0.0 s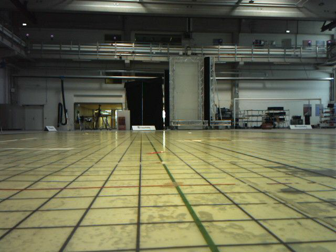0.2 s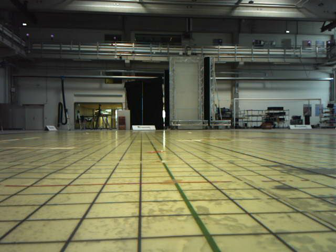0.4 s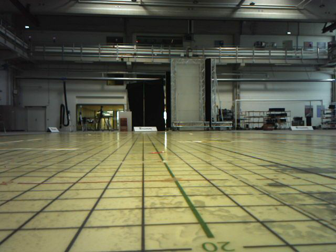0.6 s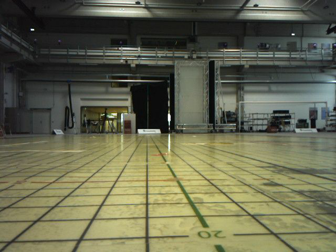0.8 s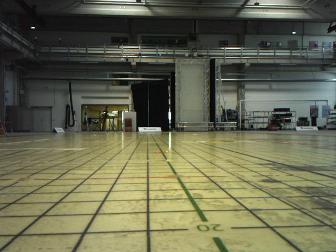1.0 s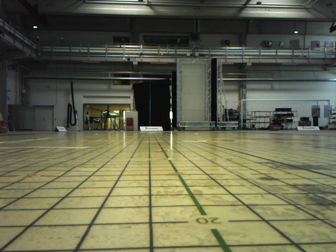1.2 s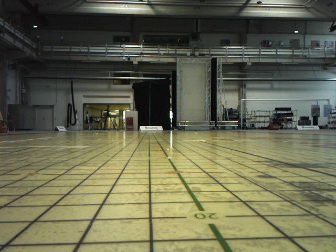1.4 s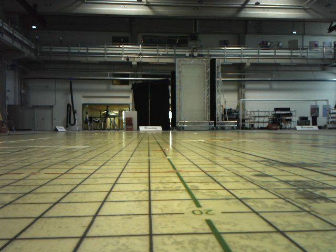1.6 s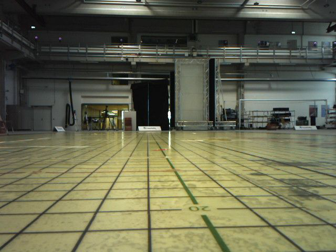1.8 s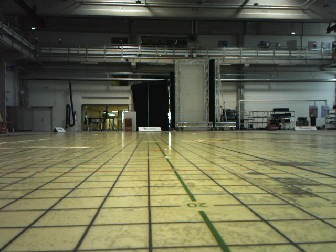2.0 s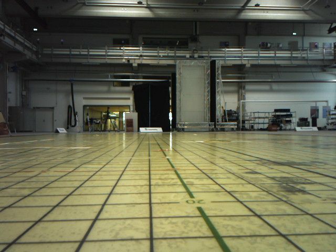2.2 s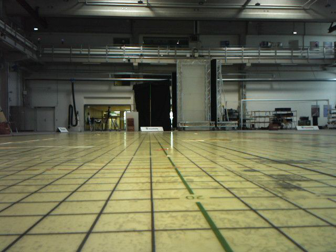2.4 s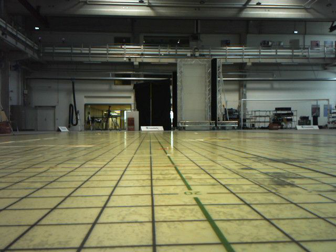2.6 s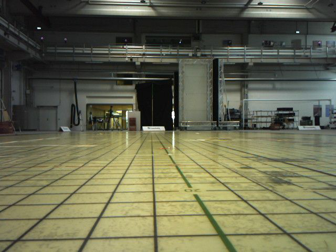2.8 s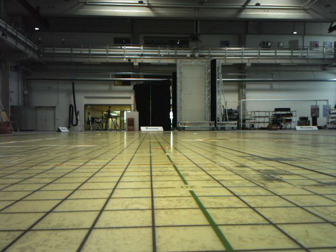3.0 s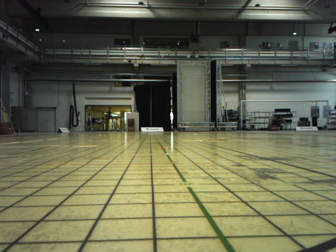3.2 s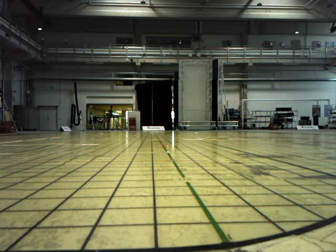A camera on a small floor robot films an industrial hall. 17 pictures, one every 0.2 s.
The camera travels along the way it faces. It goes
backward.
0.0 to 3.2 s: The camera travels backward, about 0.6 m, so what stands in front gets smaller.
The film runs backward here.
